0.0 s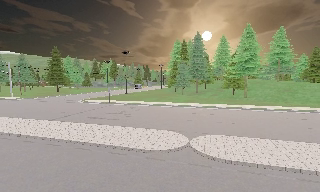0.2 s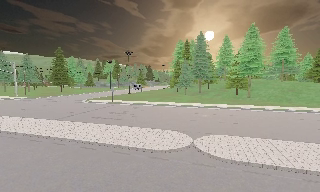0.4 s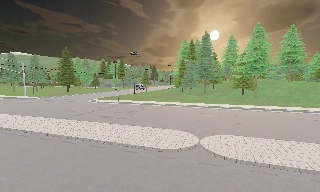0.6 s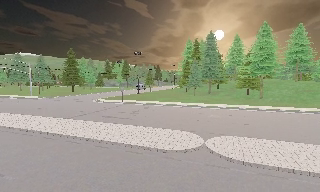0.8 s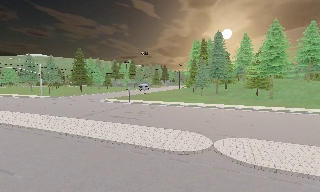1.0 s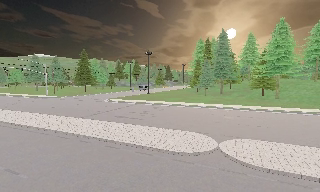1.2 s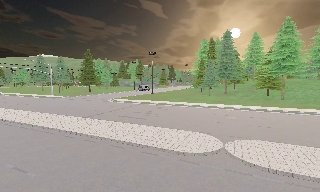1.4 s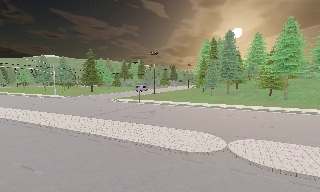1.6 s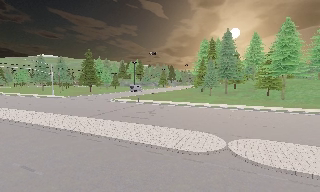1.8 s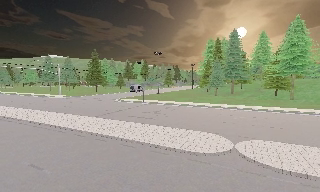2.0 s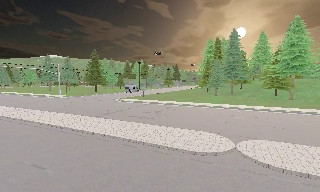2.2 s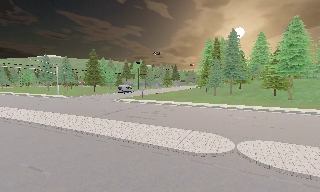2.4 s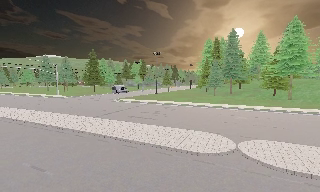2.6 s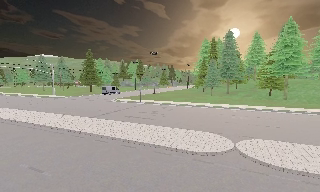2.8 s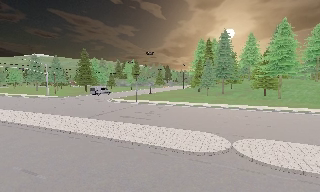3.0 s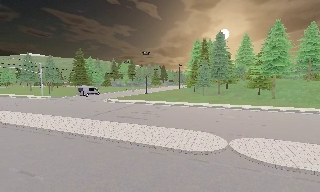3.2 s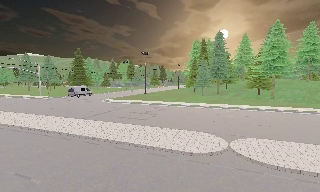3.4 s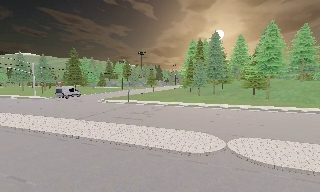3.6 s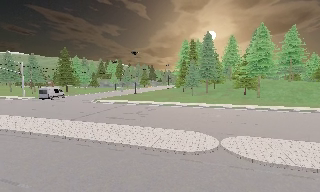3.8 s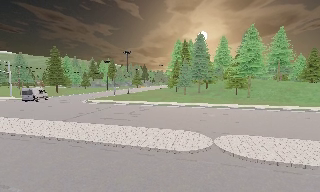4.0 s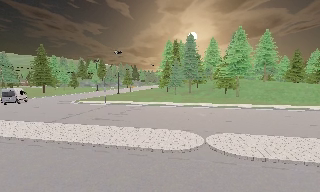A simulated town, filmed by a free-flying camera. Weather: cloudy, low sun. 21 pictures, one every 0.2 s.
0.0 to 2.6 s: The camera travels to its left, about 1 m, so close, fixed things drift to the right.
2.6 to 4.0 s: The scene slides to the left, as the camera pans about 15 degrees to its right. It travels to its left, about 0.5 m.
The film runs backward here.
